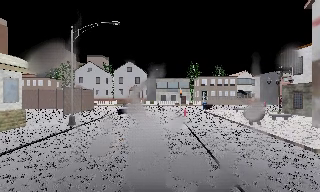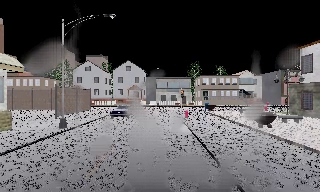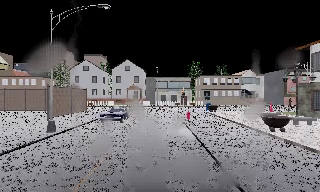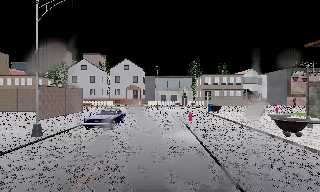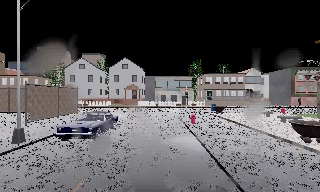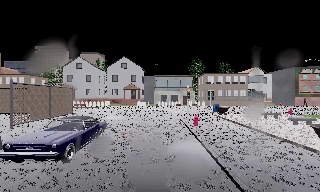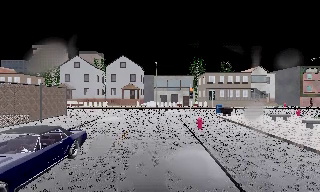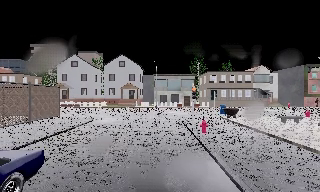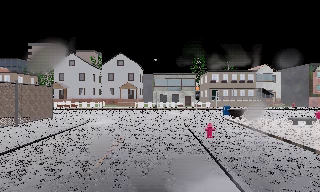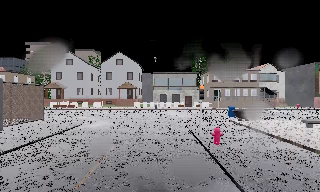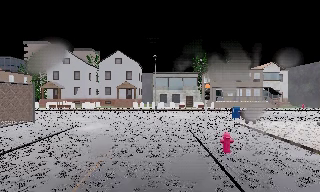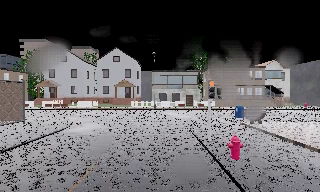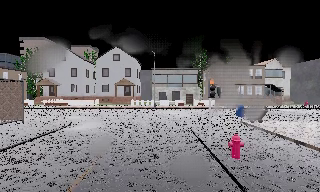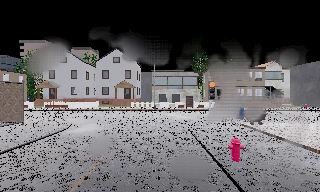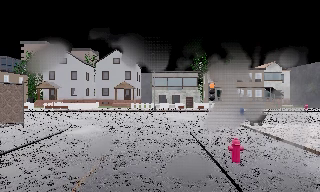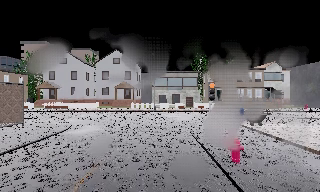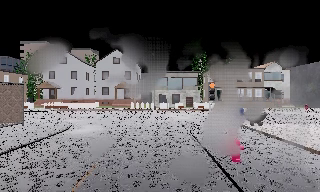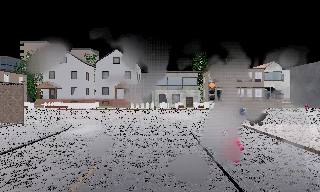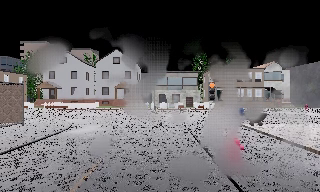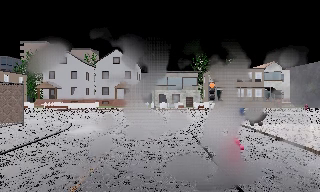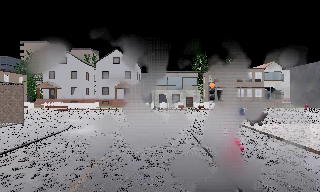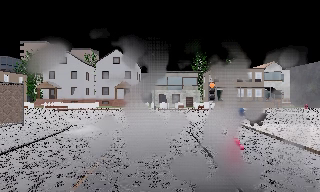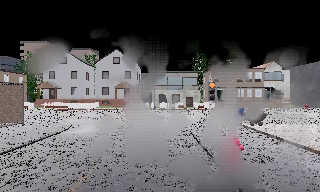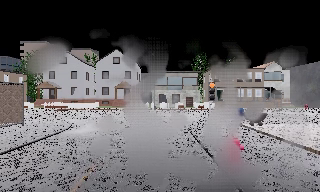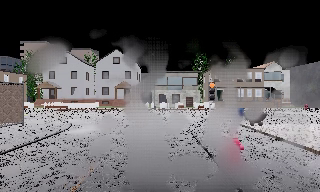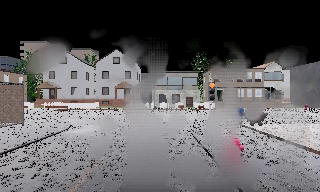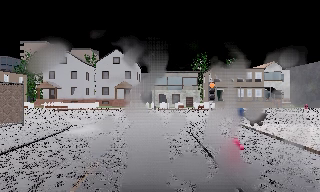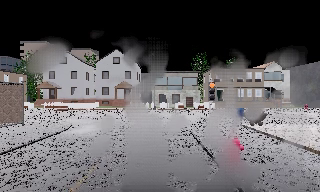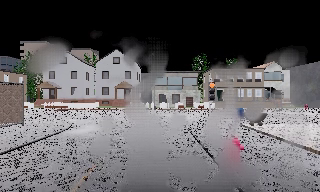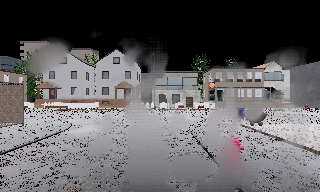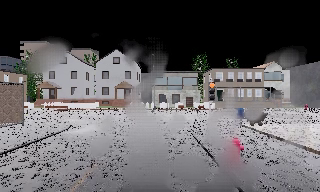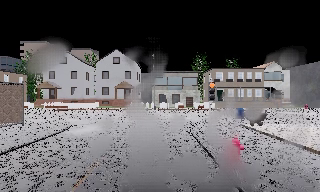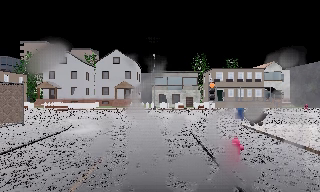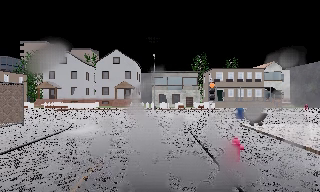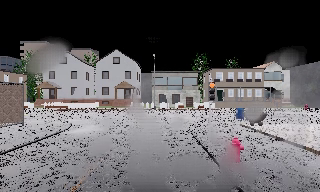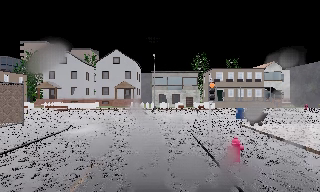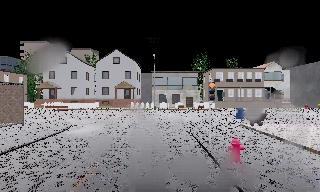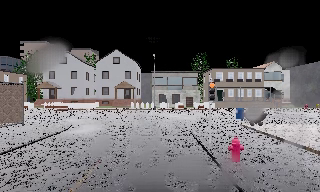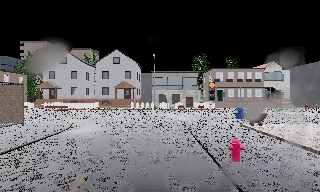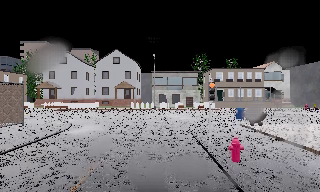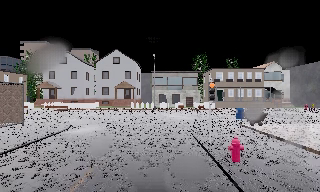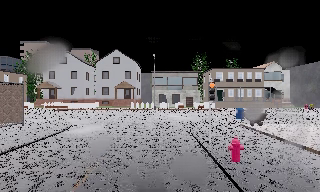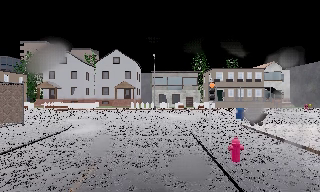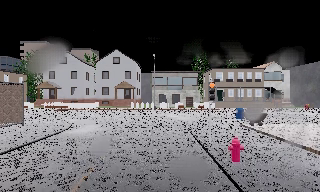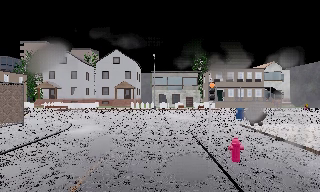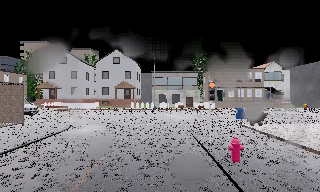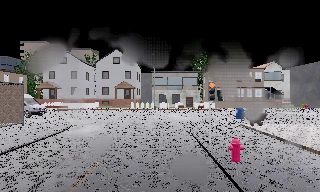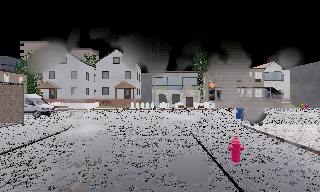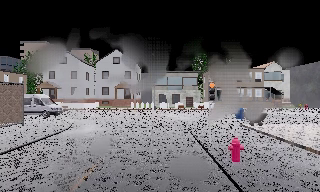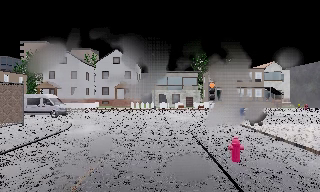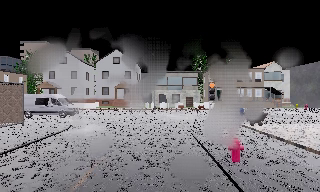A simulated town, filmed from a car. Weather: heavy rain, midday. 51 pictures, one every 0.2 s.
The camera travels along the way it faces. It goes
forward.
0.0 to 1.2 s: The camera travels forward, about 7 m, so what stands in front looms larger.
1.2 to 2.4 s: The camera travels forward, about 5 m, so what stands in front looms larger. It loses speed.
2.4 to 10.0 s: The camera keeps its place and its aim.
The film runs forward here.
